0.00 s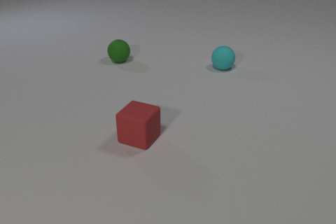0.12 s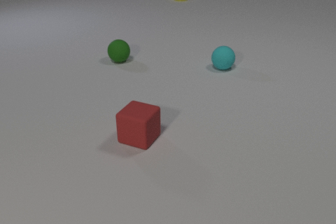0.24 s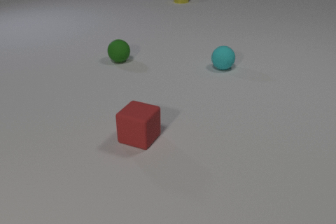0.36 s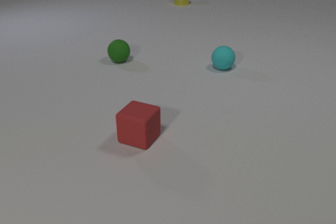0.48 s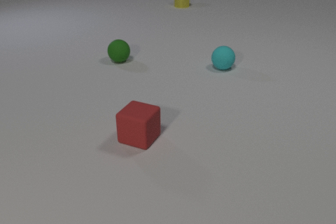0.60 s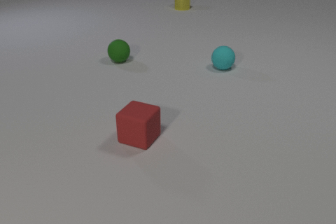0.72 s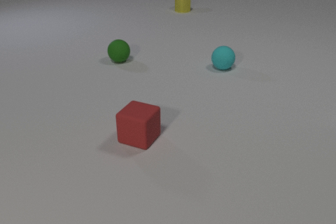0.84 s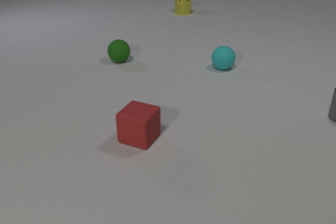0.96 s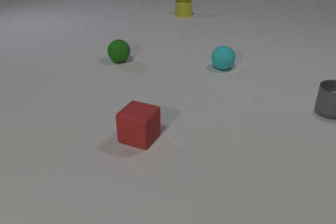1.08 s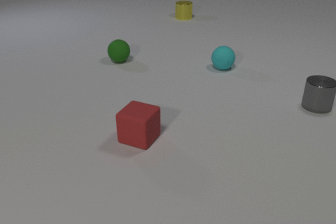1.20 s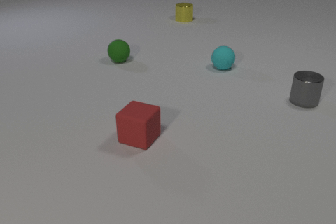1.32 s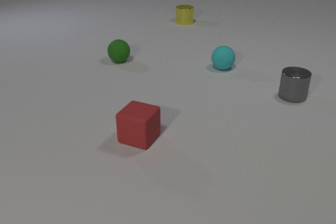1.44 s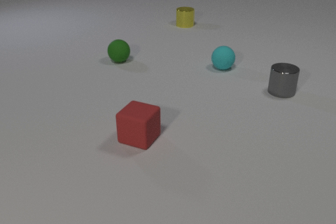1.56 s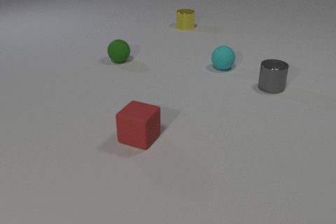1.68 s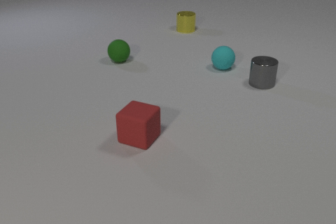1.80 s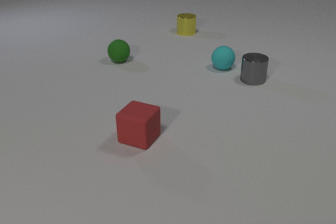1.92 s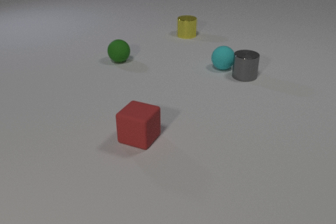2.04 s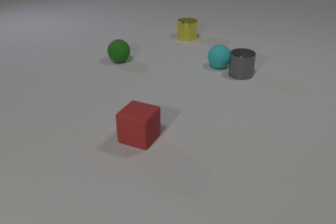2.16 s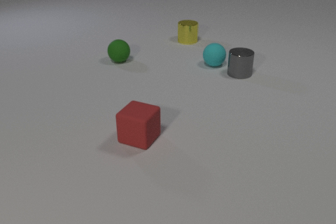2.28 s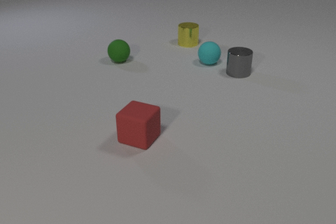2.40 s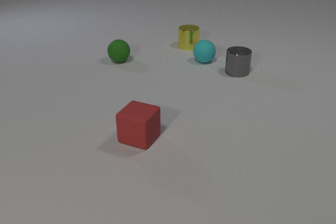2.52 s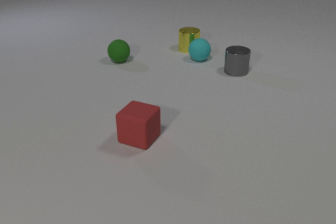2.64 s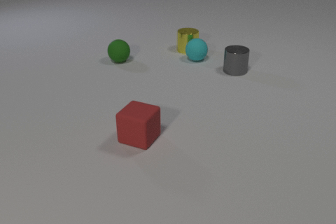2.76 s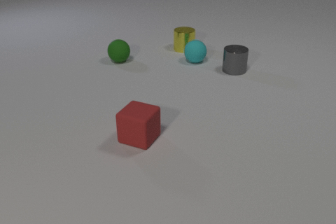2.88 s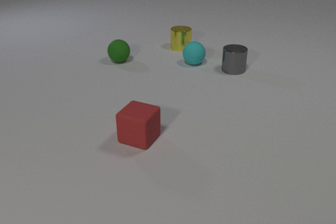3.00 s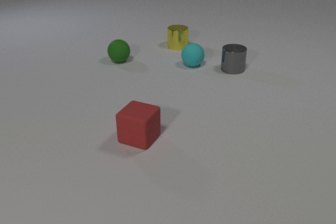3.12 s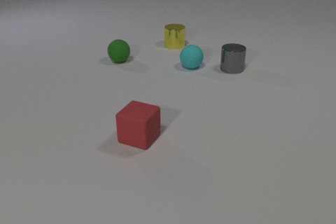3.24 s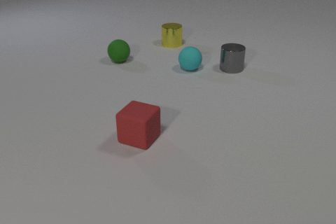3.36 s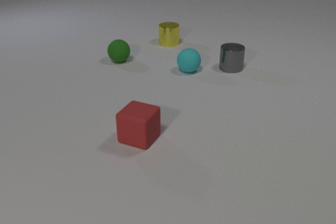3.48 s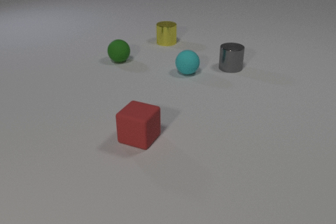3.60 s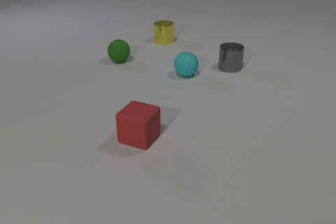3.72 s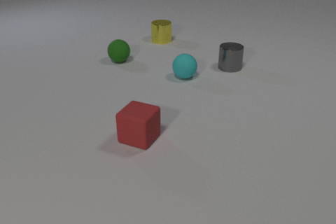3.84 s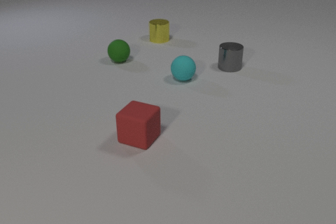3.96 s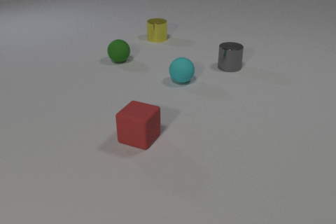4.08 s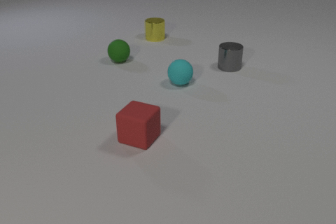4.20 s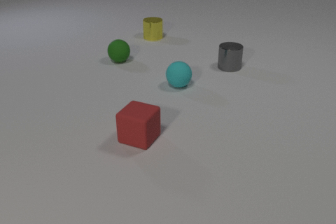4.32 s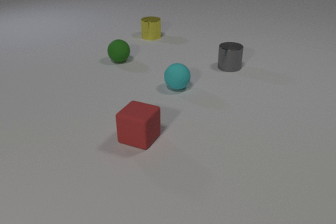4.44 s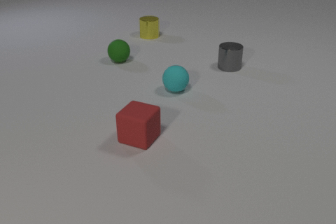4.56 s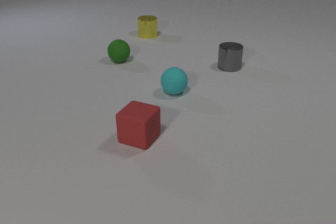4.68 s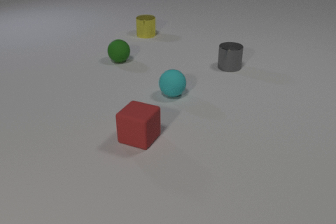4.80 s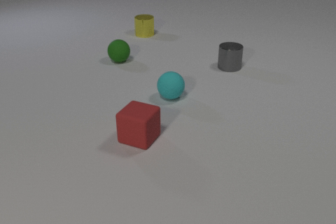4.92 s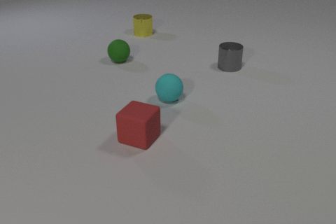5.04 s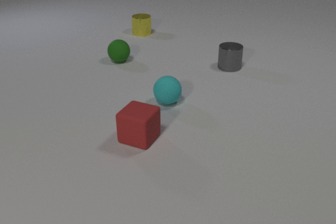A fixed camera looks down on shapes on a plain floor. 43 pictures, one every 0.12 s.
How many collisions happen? 2.
How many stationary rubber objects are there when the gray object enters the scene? 3.
What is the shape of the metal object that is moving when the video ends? cylinder.
0.00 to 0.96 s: The gray metal cylinder comes in at the right edge, slides to the left and away from the camera. The yellow metal cylinder slides toward the camera.
0.96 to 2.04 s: The gray metal cylinder slides to the left and away from the camera. The yellow metal cylinder slides toward the camera. The gray metal cylinder and the cyan rubber sphere collide.
2.04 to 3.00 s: The gray metal cylinder slides away from the camera and to the left. The cyan rubber sphere rolls to the left. The yellow metal cylinder slides toward the camera. The cyan rubber sphere and the yellow metal cylinder collide.
3.00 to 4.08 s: The gray metal cylinder slides away from the camera. The cyan rubber sphere rolls toward the camera. The yellow metal cylinder slides away from the camera and to the left.
4.08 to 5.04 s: The cyan rubber sphere rolls toward the camera. The yellow metal cylinder slides away from the camera and to the left.
